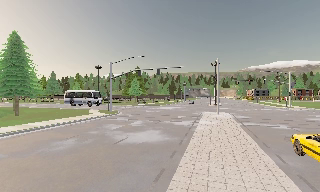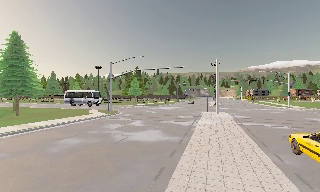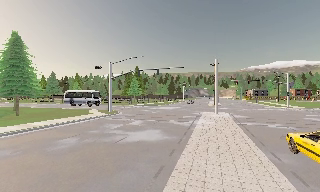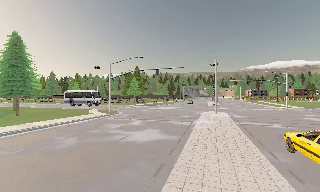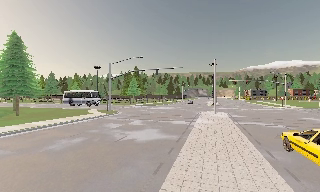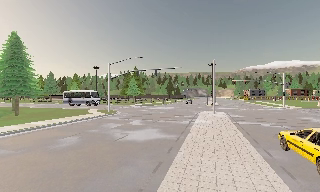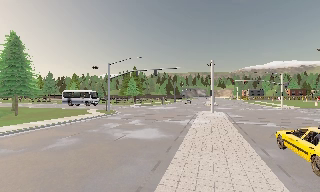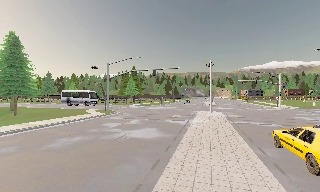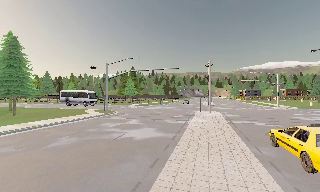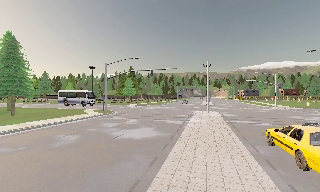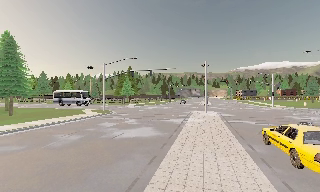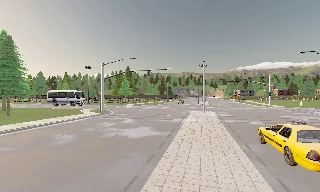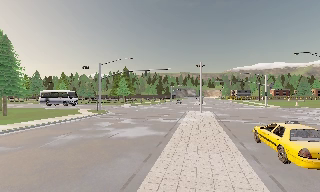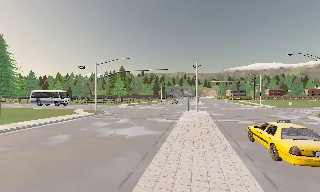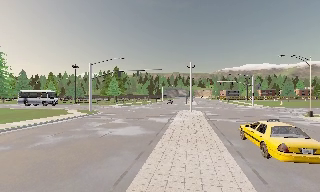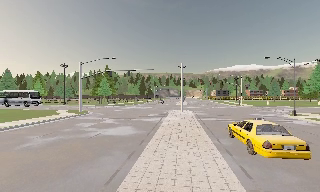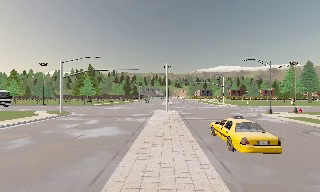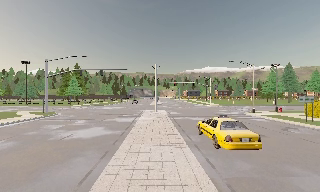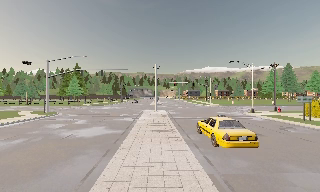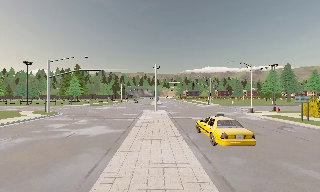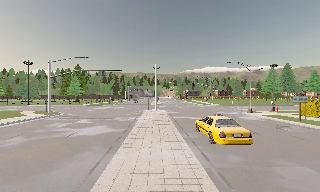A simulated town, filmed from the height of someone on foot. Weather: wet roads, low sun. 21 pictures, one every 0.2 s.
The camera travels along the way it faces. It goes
backward.
0.0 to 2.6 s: The camera travels backward, about 1.5 m, so what stands in front gets smaller.
2.6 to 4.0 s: The scene slides to the left, as the camera pans about 15 degrees to its right. It travels backward, about 1.5 m, so what stands in front gets smaller.
The film runs backward here.
